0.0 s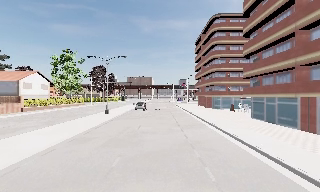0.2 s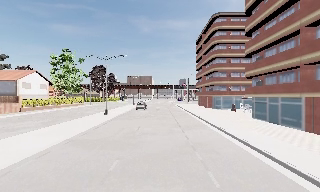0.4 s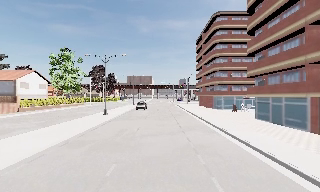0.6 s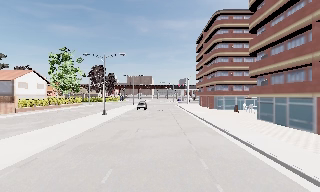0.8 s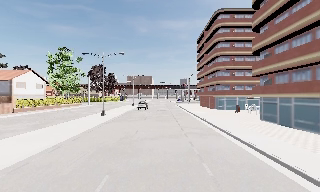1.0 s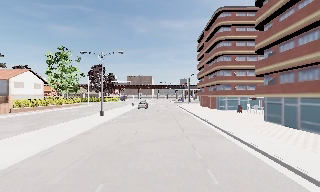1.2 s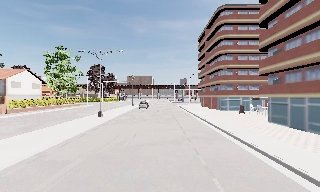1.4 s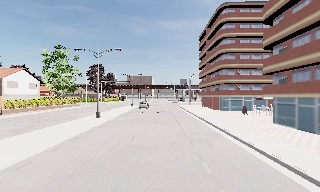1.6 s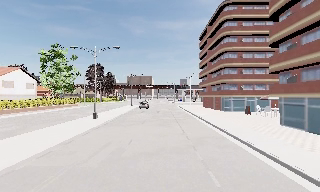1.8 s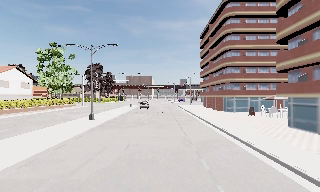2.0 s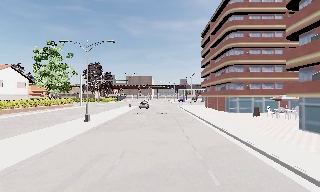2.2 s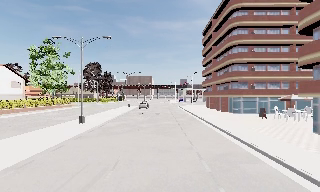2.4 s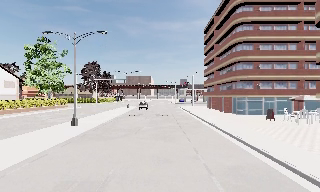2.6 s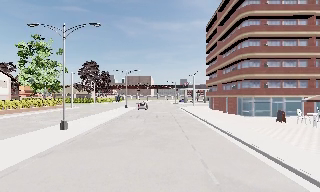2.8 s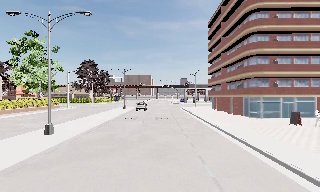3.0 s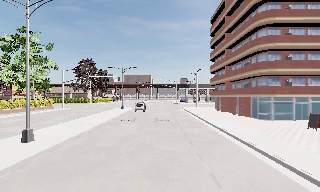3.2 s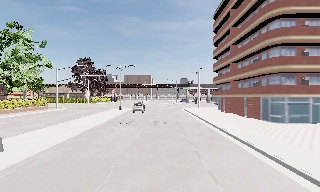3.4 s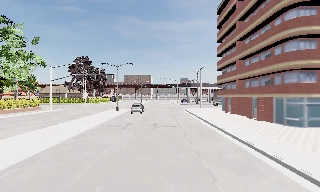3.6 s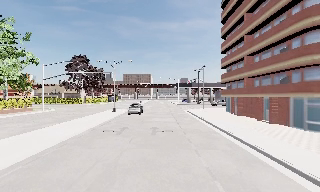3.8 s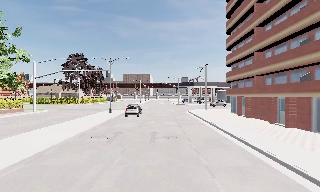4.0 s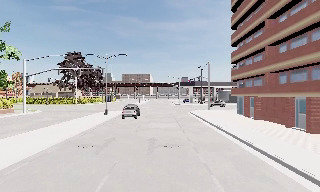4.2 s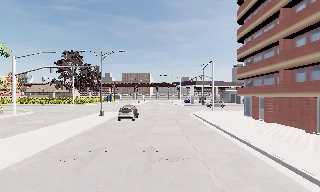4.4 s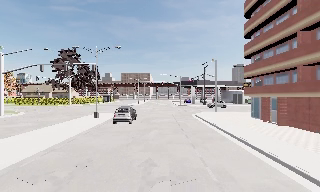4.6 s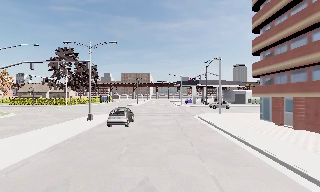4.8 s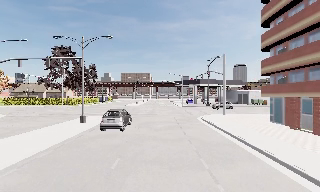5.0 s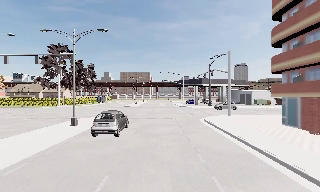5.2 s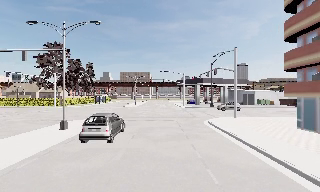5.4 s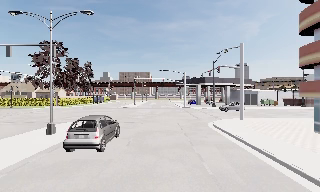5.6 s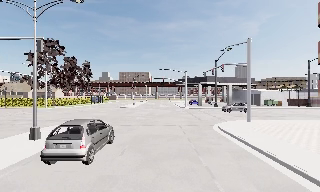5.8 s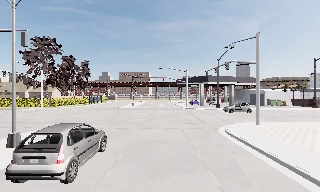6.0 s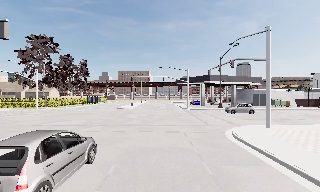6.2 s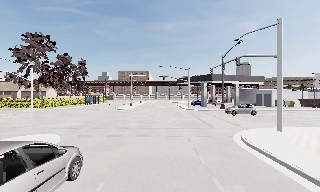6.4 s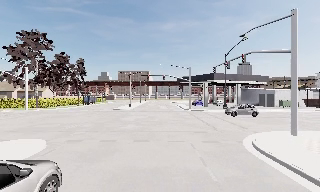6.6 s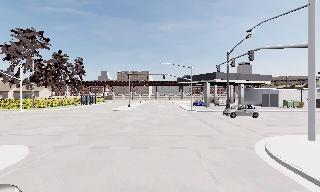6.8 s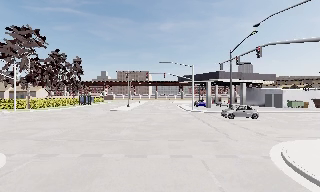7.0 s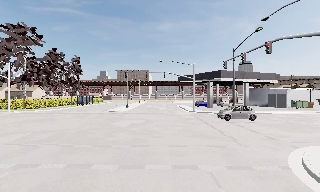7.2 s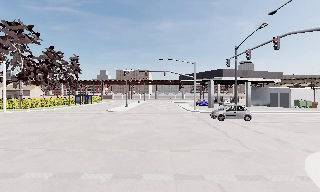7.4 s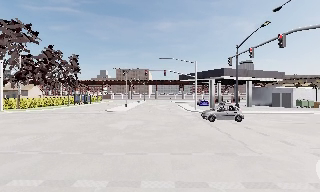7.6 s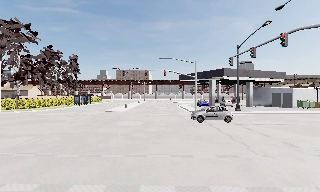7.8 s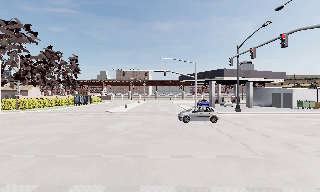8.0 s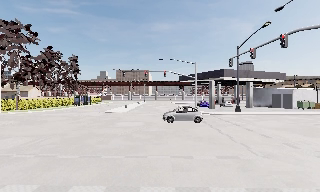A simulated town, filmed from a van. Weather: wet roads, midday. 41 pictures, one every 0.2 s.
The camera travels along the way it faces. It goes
forward.
0.0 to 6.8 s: The camera travels forward, about 40 m, so what stands in front looms larger. It gains speed.
6.8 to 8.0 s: The camera travels forward, about 2.5 m, so what stands in front looms larger. It loses speed.
The film runs forward here.
